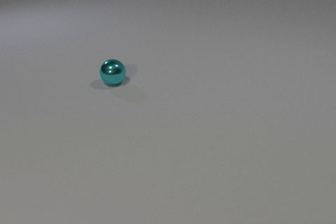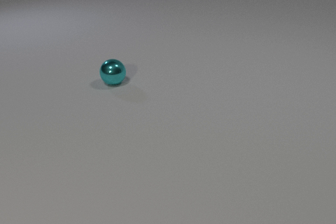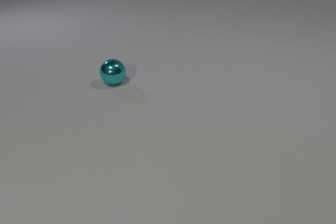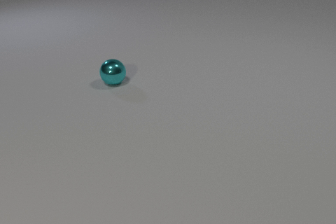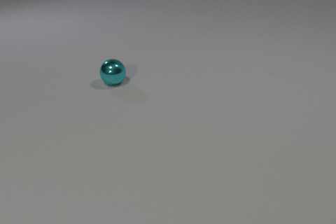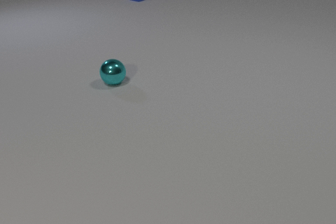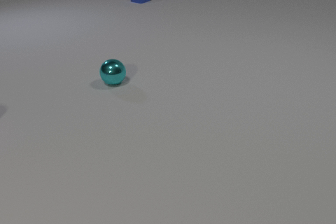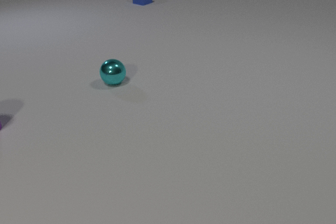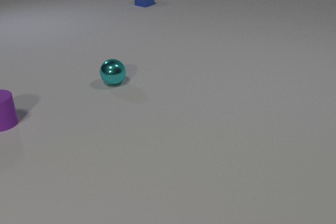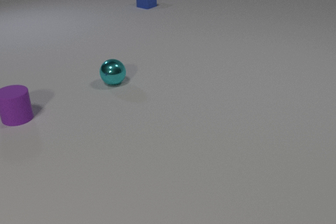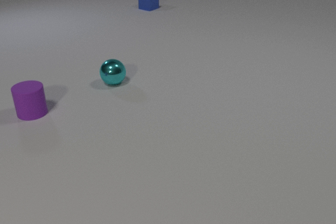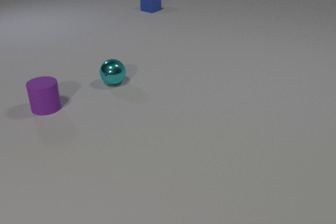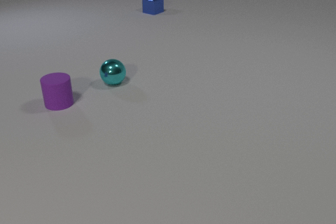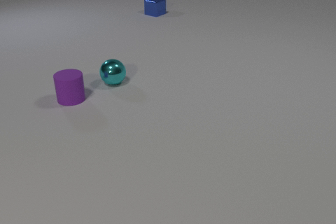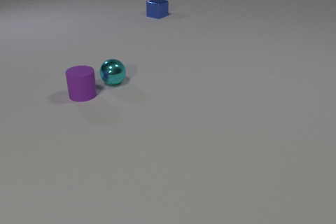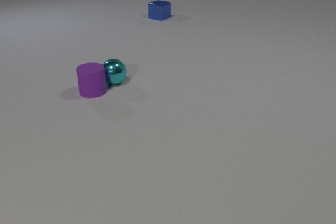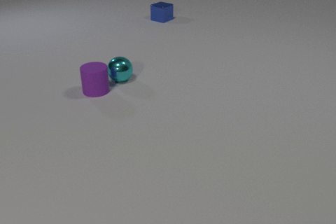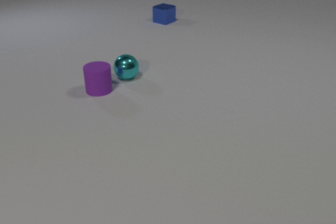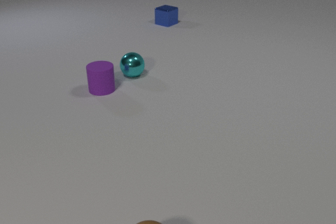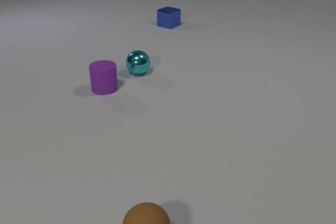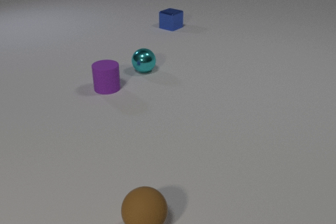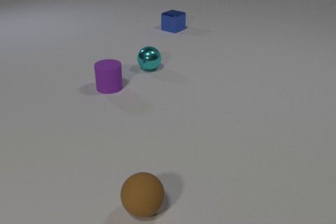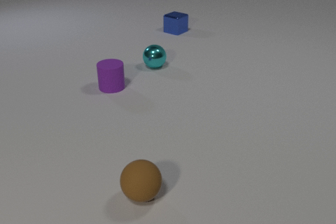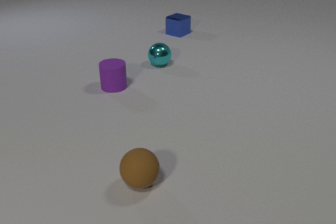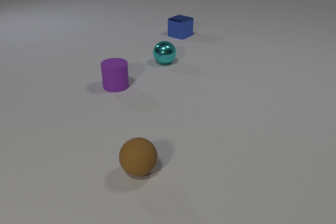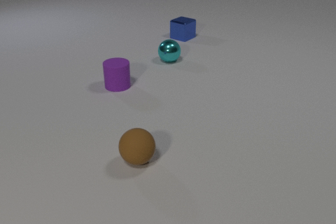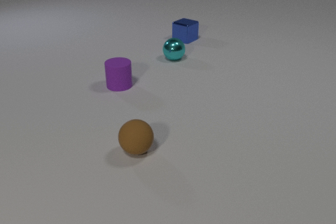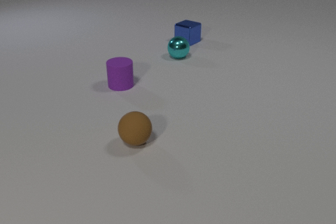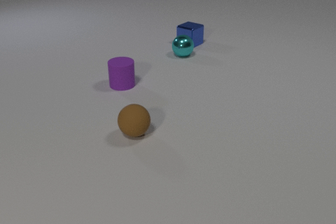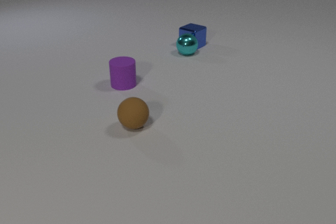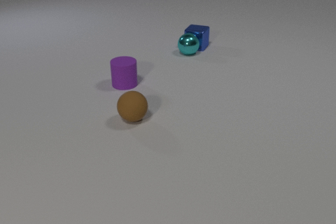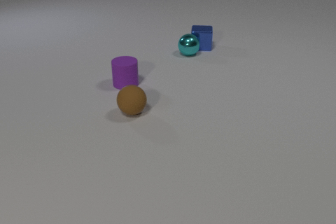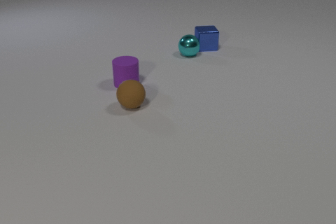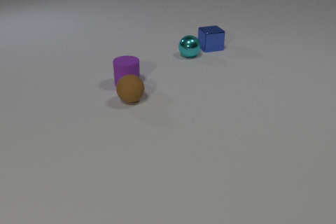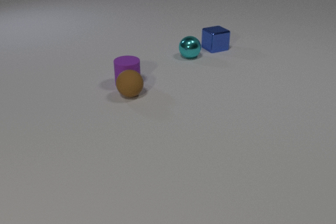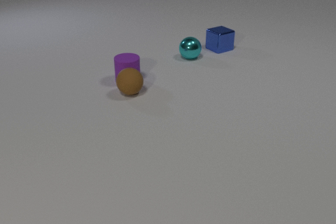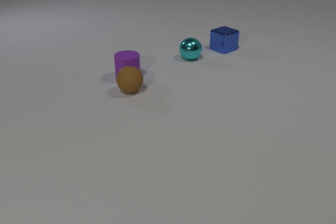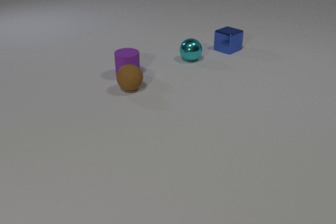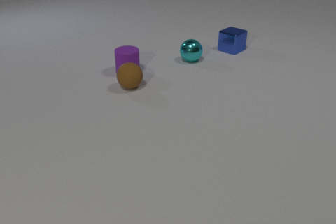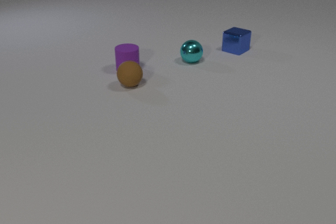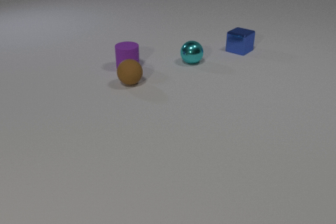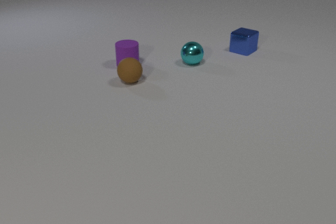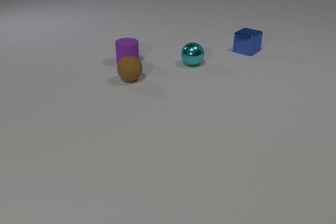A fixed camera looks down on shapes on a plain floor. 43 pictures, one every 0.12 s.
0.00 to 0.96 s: The purple rubber cylinder comes in at the left edge, slides to the right. The blue metal cube comes in at the top edge, slides toward the camera.
0.96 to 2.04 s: The purple rubber cylinder slides to the right and away from the camera. The cyan metal sphere rolls to the right and away from the camera. The blue metal cube slides toward the camera. The purple rubber cylinder and the cyan metal sphere collide.
2.04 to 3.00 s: The purple rubber cylinder slides to the right. The cyan metal sphere rolls to the right and away from the camera. The blue metal cube slides toward the camera. The brown rubber sphere comes in at the bottom edge, rolls away from the camera.
3.00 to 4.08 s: The purple rubber cylinder slides to the right. The cyan metal sphere rolls to the right and away from the camera. The blue metal cube slides to the right and toward the camera, spins so that its near face slides to the right, counterclockwise seen from above. The brown rubber sphere rolls away from the camera. The cyan metal sphere and the blue metal cube collide. The purple rubber cylinder and the brown rubber sphere collide.
4.08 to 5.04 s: The purple rubber cylinder slides away from the camera. The cyan metal sphere rolls toward the camera. The blue metal cube slides to the right, spins so that its near face slides to the right, counterclockwise seen from above. The brown rubber sphere rolls away from the camera.
How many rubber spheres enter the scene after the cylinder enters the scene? 1.
Are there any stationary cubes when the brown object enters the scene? no.
How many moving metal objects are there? 2.
